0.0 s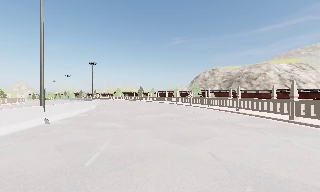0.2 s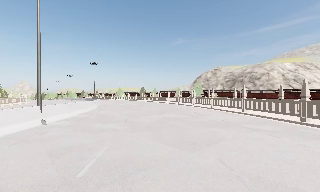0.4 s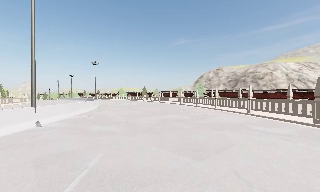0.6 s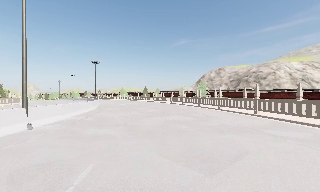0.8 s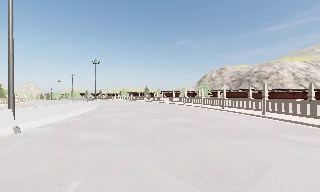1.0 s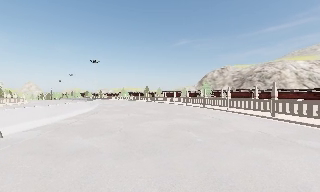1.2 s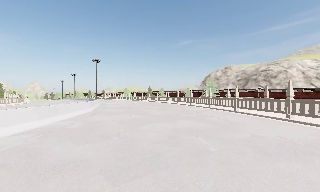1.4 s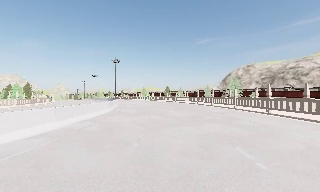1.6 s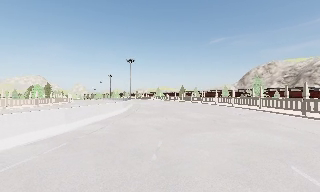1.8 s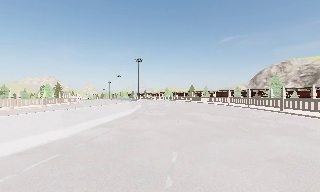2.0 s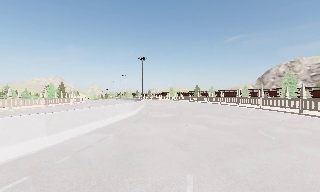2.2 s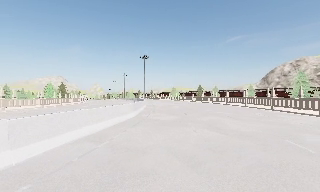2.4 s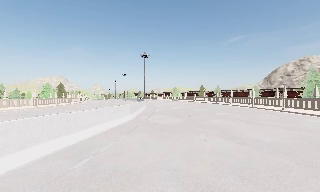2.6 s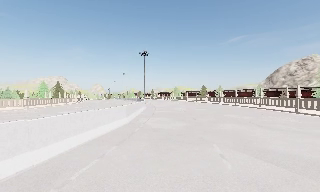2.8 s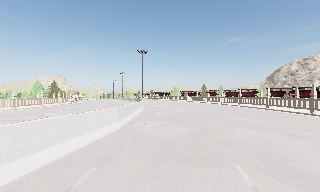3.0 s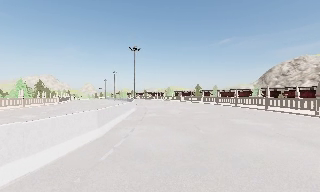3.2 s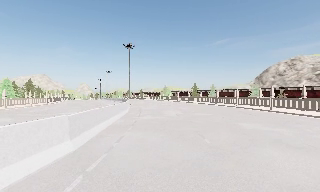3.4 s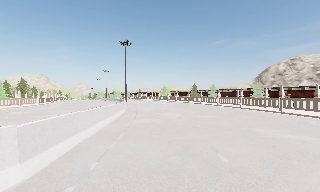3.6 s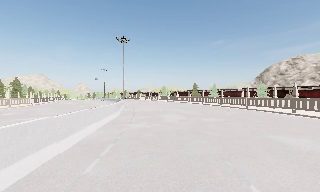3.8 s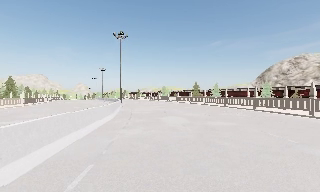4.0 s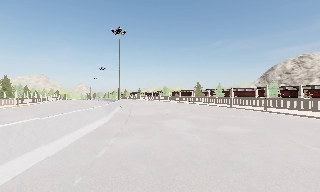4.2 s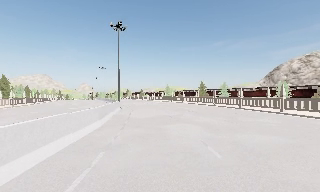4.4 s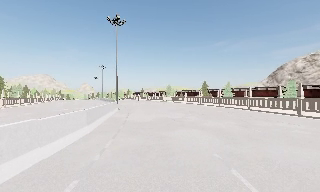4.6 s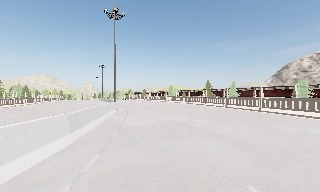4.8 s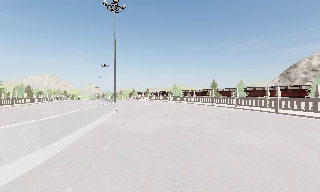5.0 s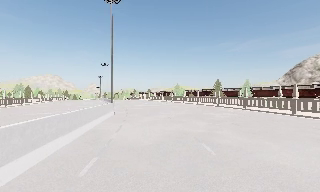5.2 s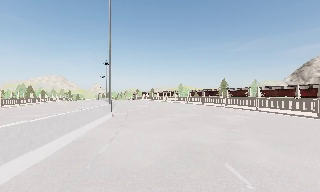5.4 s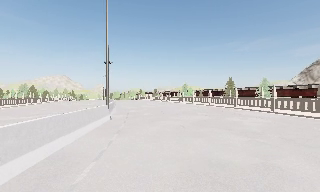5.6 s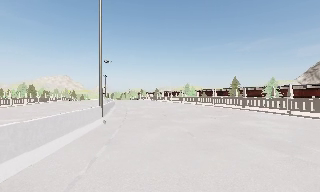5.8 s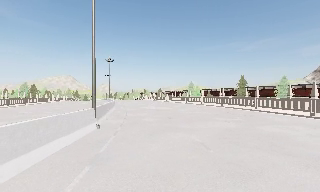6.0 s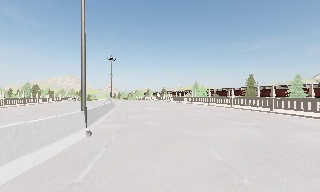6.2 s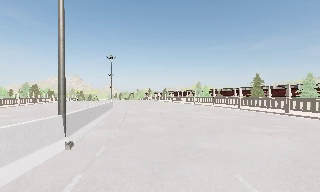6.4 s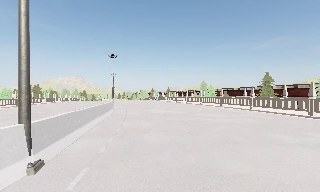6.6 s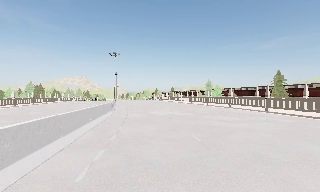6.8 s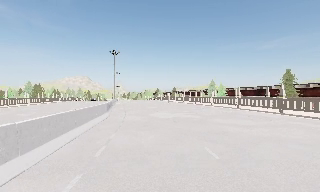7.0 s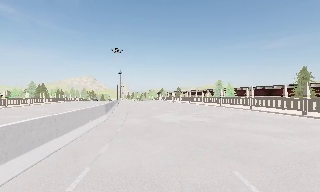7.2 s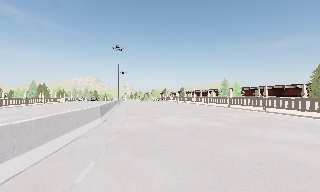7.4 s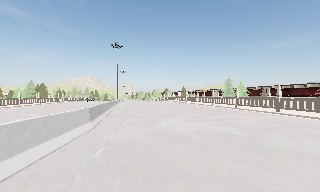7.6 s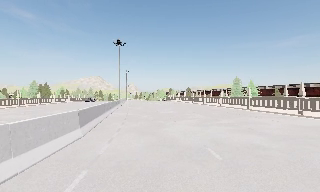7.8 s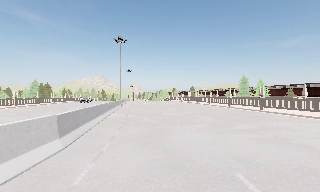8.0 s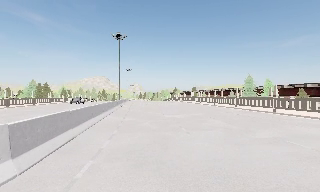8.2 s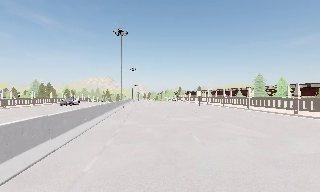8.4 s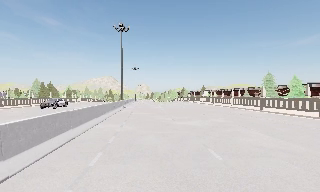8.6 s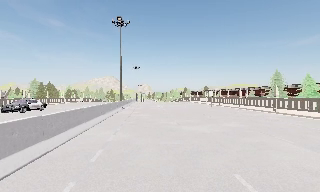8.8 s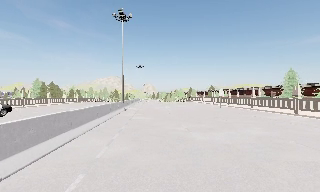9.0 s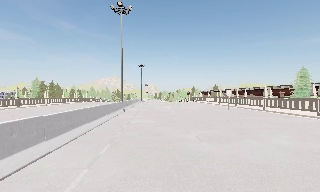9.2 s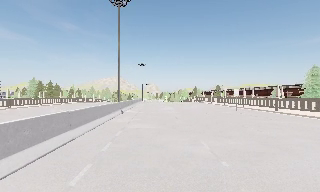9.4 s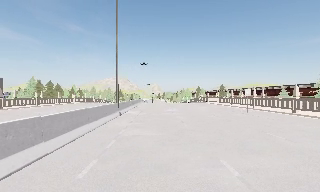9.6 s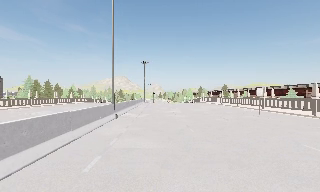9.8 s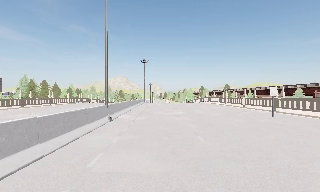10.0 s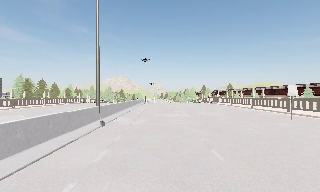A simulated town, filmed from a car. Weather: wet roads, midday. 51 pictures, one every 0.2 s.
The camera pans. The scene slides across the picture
to the right.
The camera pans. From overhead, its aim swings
counterclockwise.
0.0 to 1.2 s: The camera travels forward, about 5 m, so what stands in front looms larger. It gains speed.
1.2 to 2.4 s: The camera pans to its left, which is counterclockwise from overhead, by about 15 degrees. It travels forward, about 8 m, so what stands in front looms larger.
2.4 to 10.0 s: The camera swings to its left by about 20 degrees, and the scene slides to the right. It travels forward, about 65 m, so what stands in front looms larger.
The film runs forward here.
